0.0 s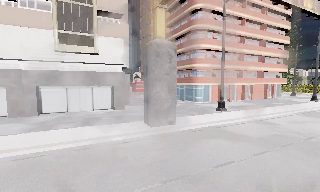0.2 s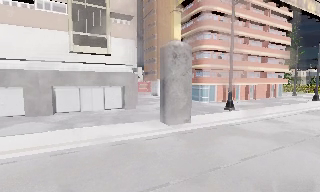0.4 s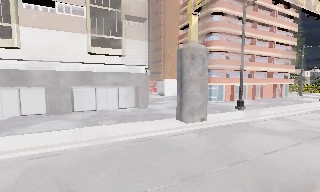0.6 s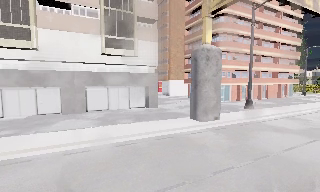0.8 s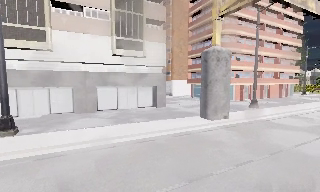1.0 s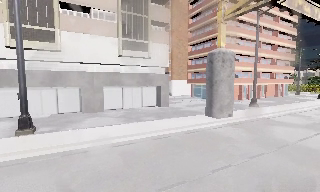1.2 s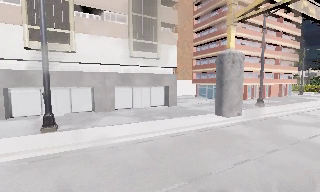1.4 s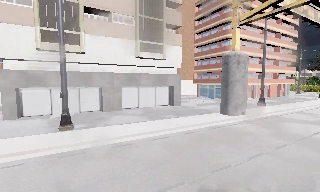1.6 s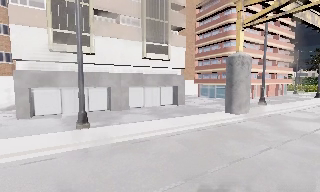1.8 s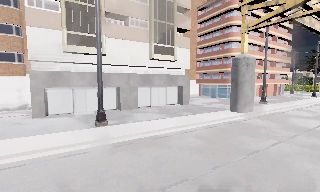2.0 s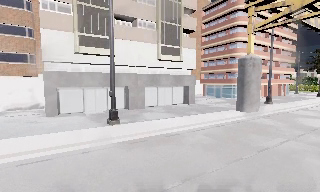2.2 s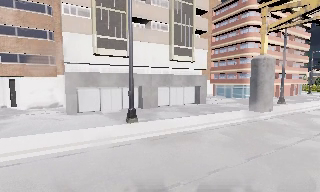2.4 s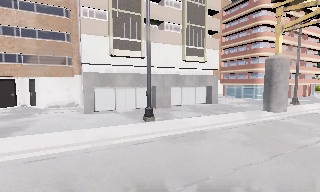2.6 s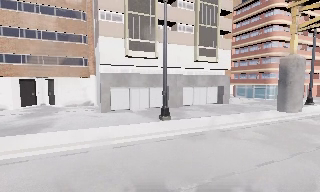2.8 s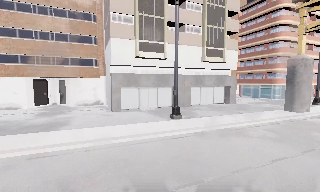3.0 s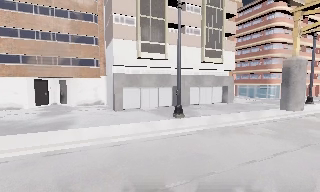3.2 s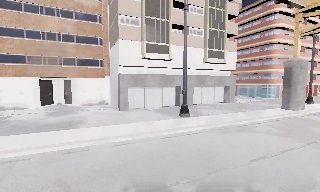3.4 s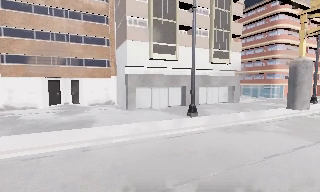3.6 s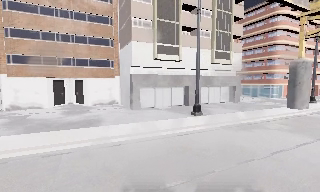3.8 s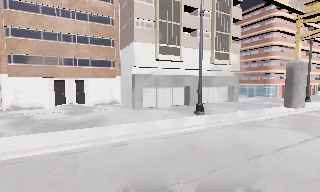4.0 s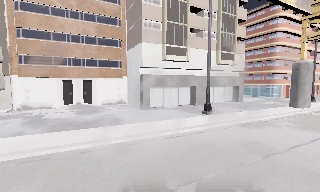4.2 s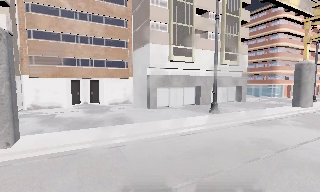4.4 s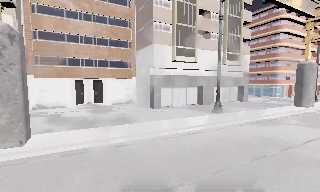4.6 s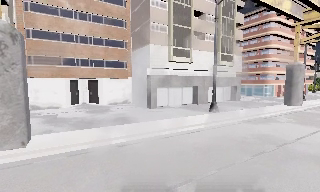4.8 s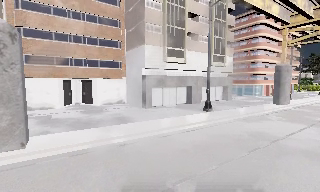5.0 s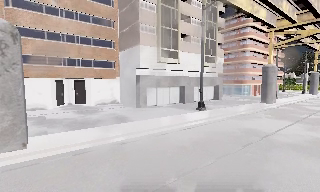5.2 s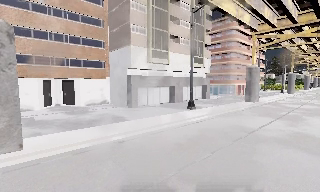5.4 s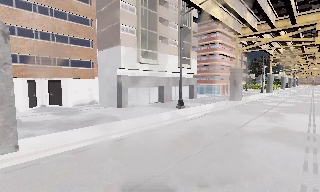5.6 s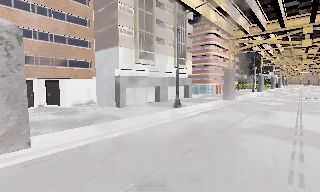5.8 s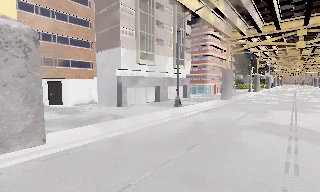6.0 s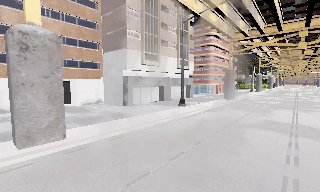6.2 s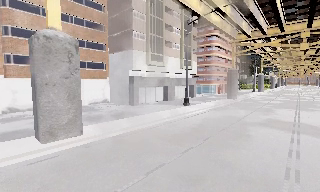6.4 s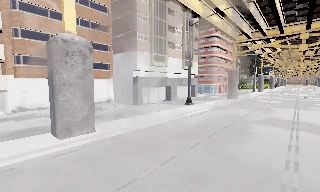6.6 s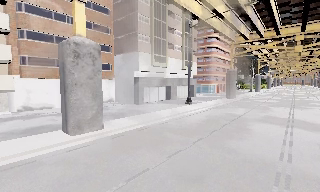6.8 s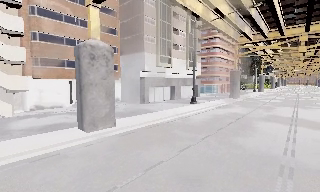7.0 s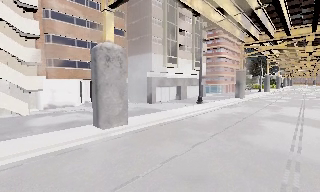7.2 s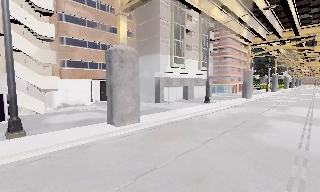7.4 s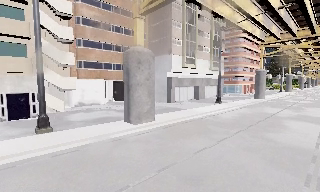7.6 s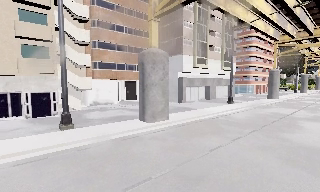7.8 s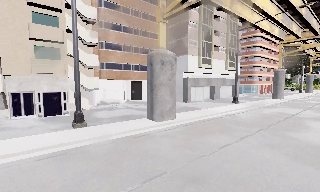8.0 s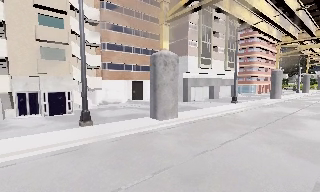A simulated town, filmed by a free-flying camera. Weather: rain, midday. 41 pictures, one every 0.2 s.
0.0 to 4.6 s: The camera travels to its left and backward, about 20 m, so close, fixed things drift to the right. It loses speed.
4.6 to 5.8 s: The camera pans to its right, which is clockwise from overhead, by about 20 degrees. It travels to its left and backward, about 3.5 m.
5.8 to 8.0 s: The camera swings to its left by about 10 degrees, and the scene slides to the right. It travels backward and to its left, about 7 m, so what stands in front gets smaller.
The film runs backward here.
